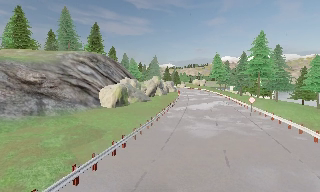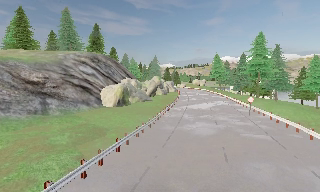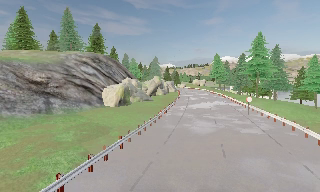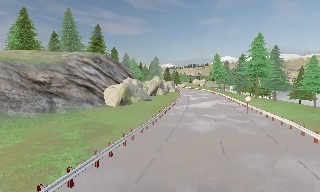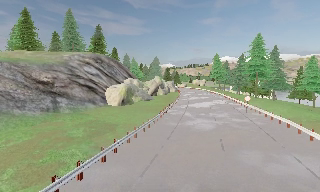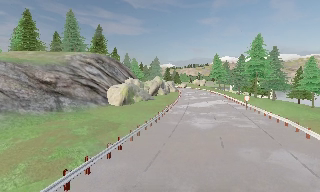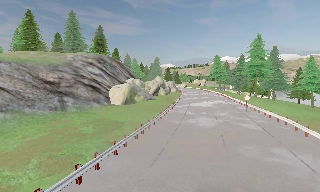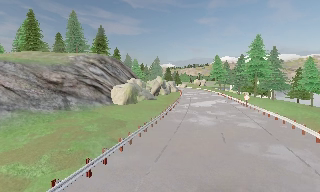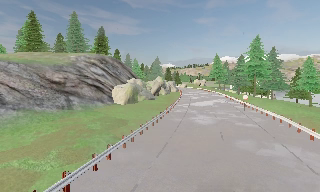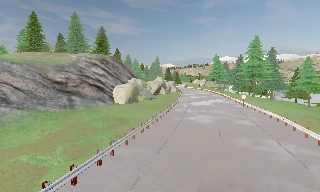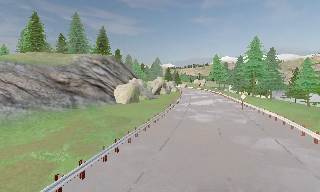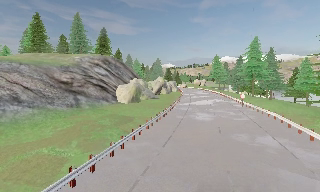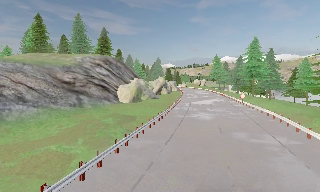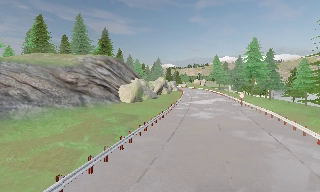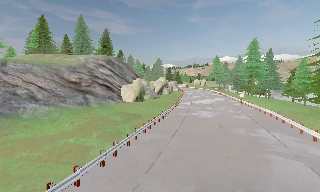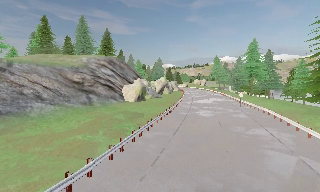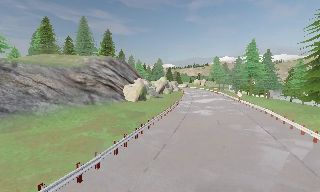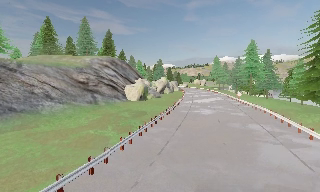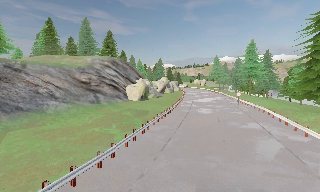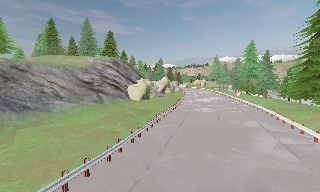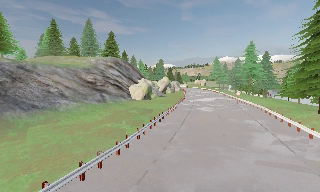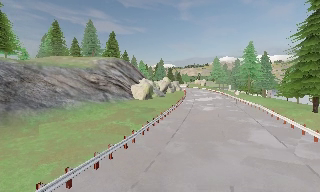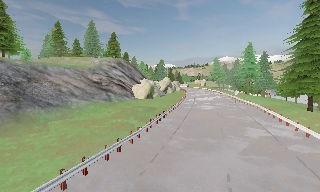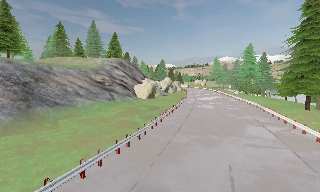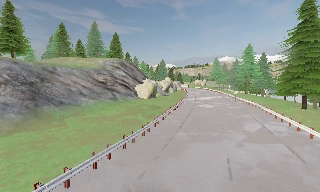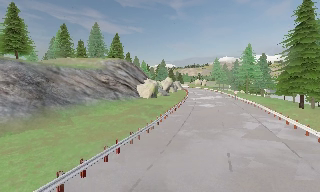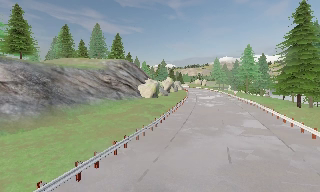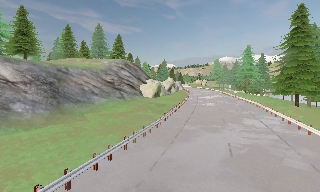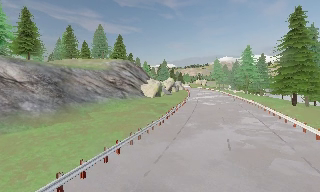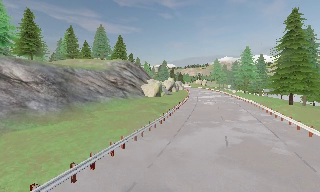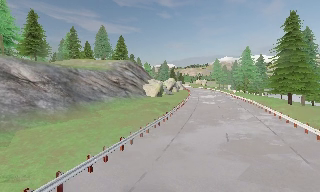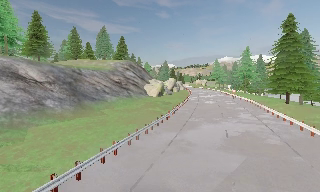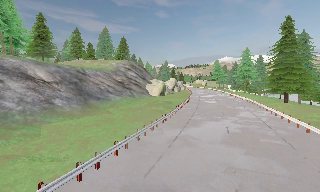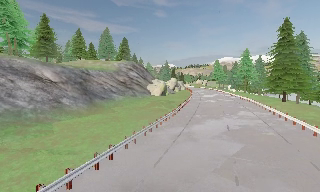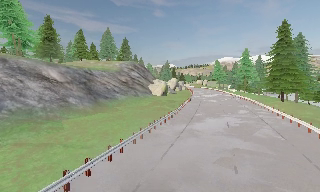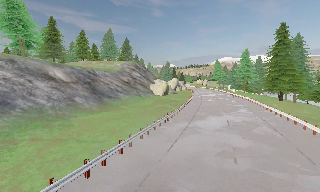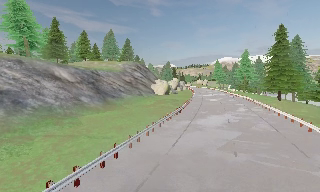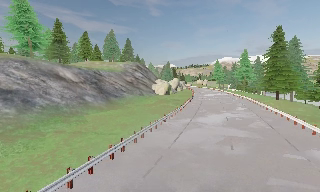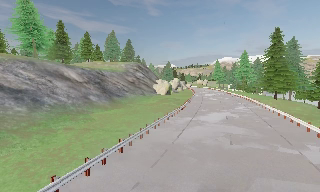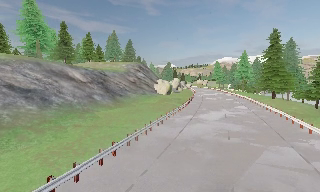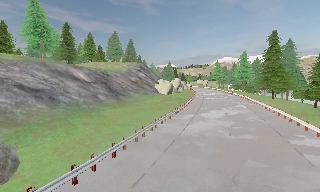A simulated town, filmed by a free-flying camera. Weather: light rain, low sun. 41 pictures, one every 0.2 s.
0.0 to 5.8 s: The camera travels backward, about 17 m, so what stands in front gets smaller. It gains speed.
5.8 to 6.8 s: The camera travels backward and to its left, about 4.5 m, so what stands in front gets smaller.
6.8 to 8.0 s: The camera travels backward, about 5 m, so what stands in front gets smaller.
The film runs backward here.
